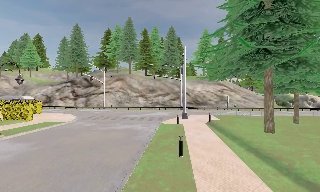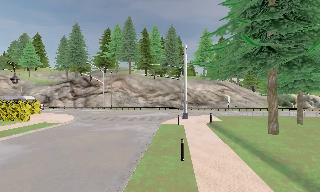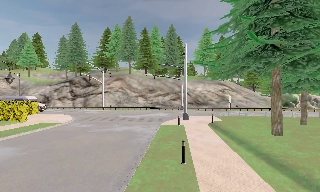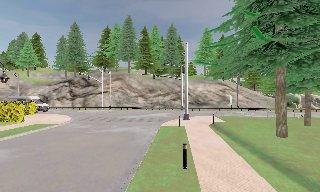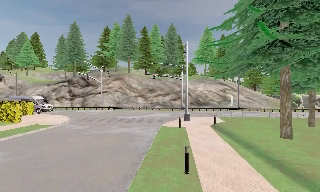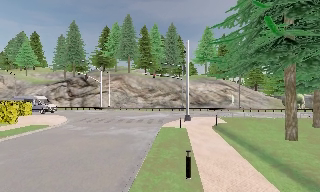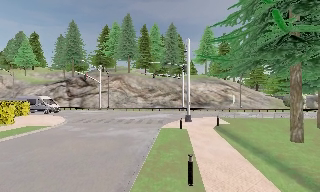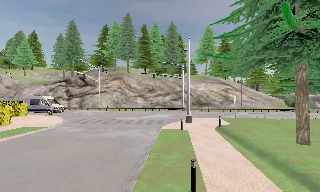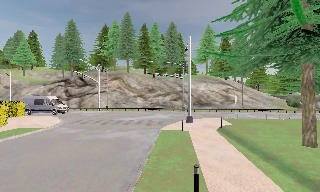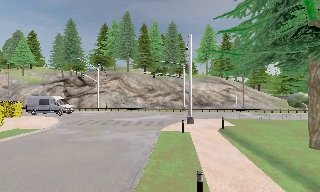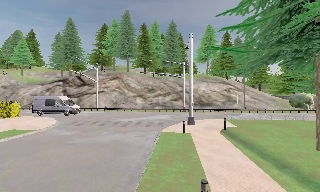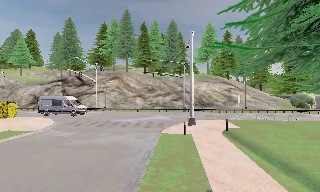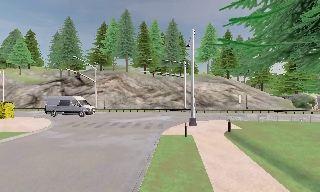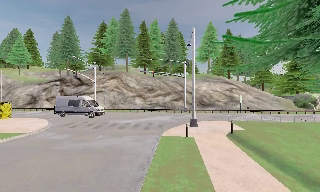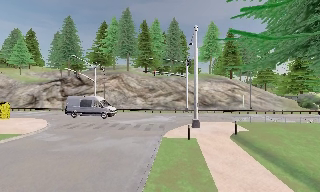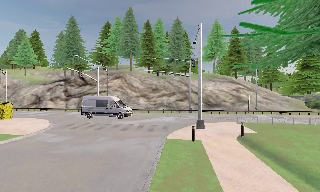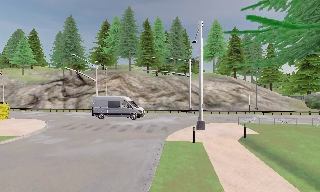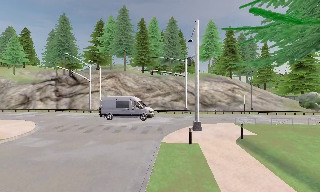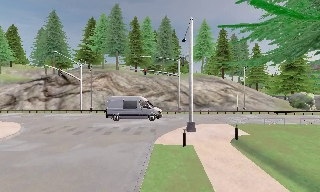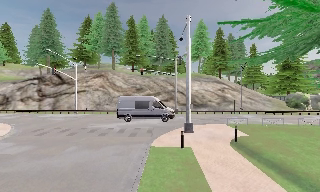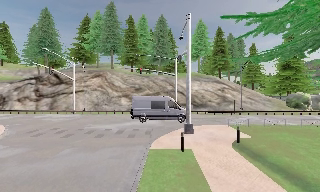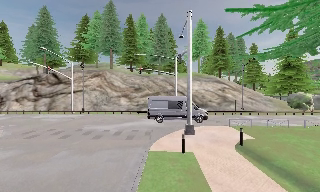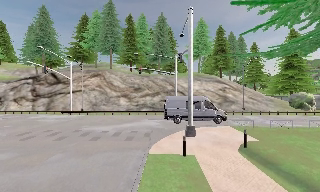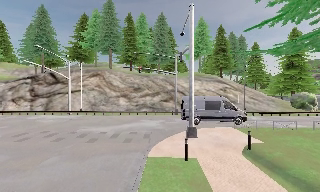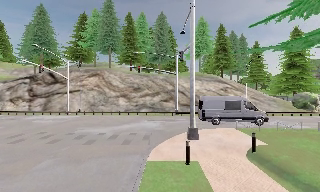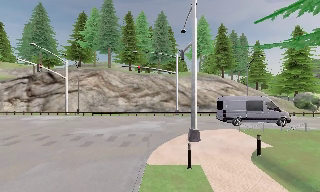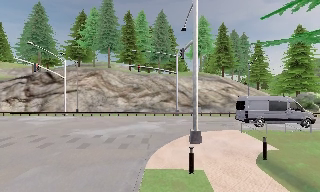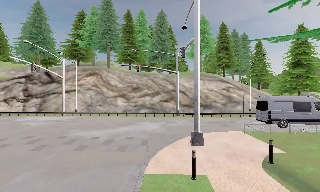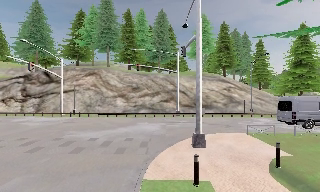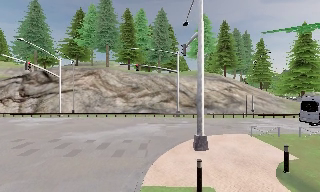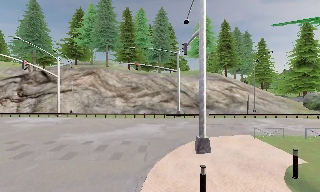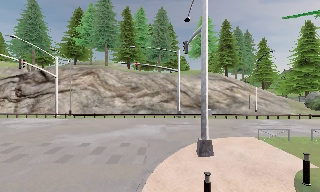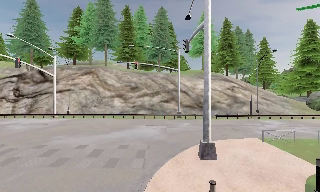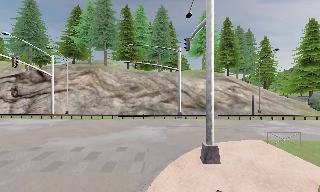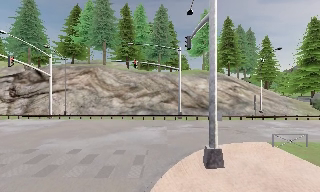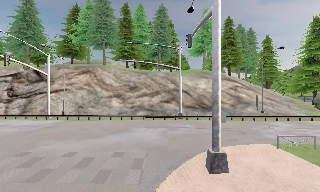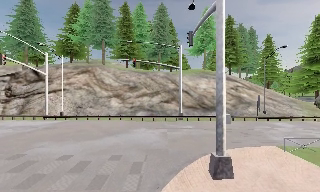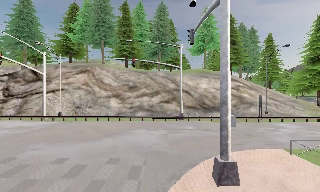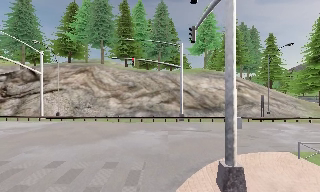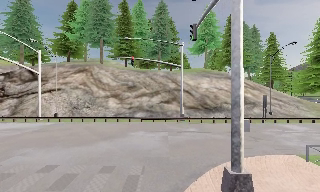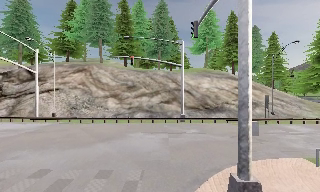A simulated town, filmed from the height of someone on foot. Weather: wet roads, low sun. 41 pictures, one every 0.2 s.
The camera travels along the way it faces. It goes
forward.
0.0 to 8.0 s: The camera travels forward, about 14 m, so what stands in front looms larger.
The film runs forward here.
